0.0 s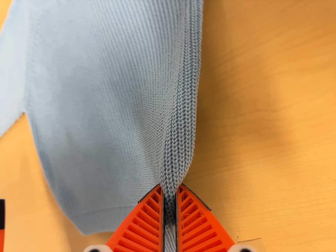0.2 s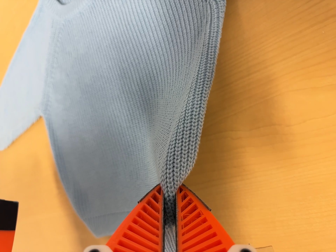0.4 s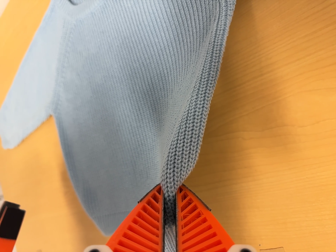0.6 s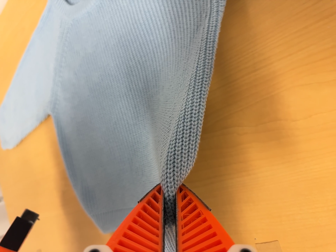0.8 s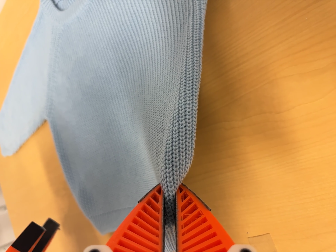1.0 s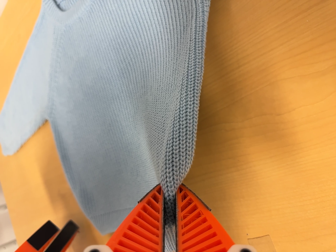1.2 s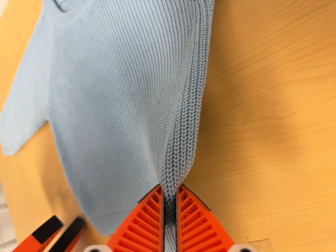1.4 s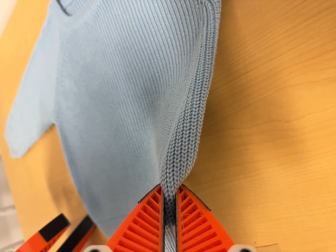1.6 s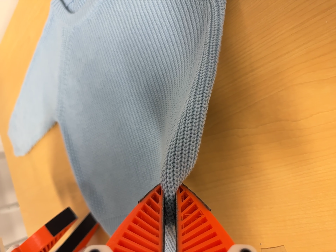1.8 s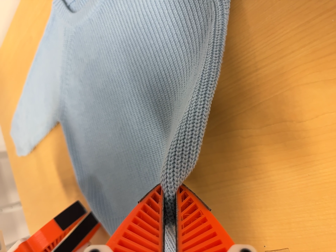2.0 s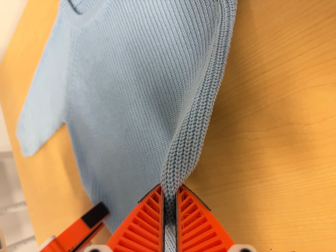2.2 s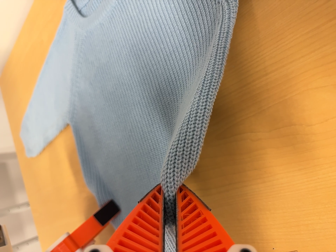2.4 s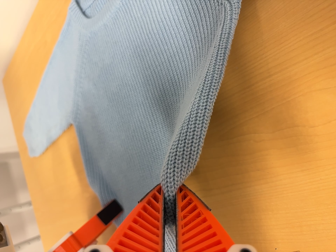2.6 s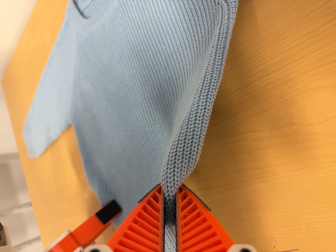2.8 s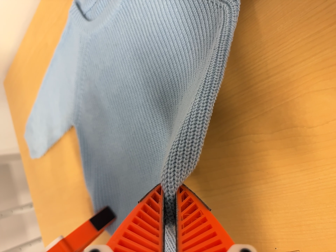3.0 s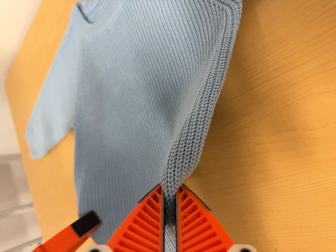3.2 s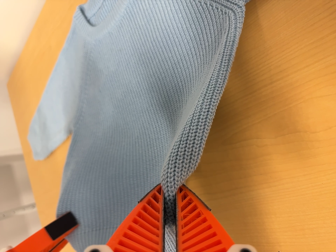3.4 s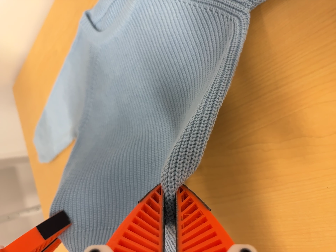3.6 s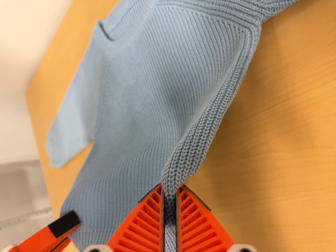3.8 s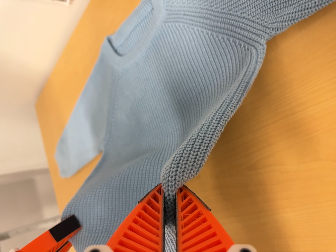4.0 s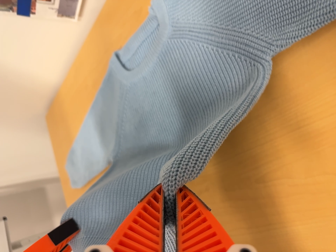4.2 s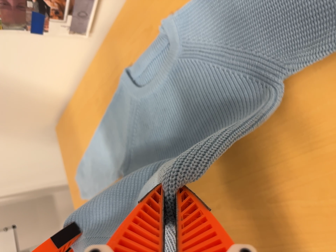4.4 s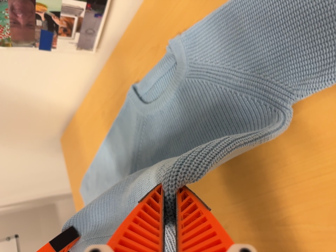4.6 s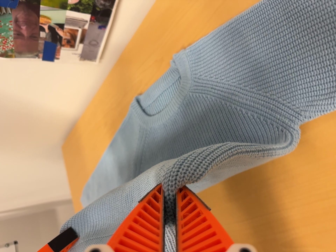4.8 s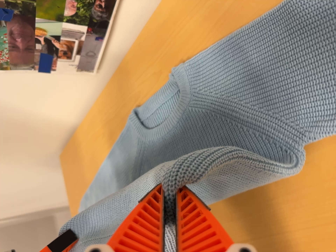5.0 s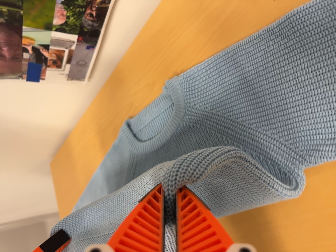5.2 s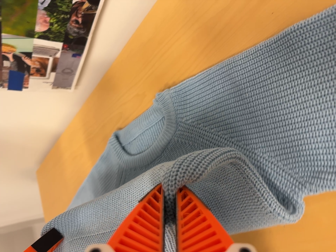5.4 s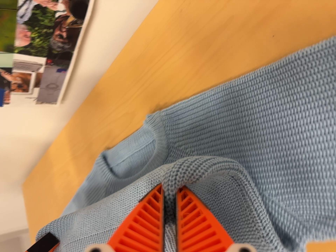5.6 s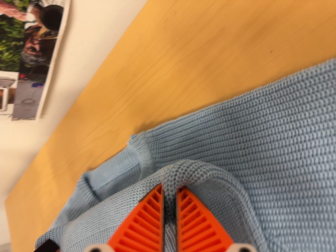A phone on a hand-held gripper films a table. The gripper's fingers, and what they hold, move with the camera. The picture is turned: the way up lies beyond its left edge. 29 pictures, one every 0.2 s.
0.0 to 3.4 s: The camera shifts only a little, or ends up much as it began.
3.4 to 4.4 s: The camera travels toward the top of its view, about 8 cm, so close, fixed things drift downward.
4.4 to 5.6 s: The camera travels toward the top of its view and forward, about 18 cm, so close, fixed things drift downward.
The film runs forward here.
